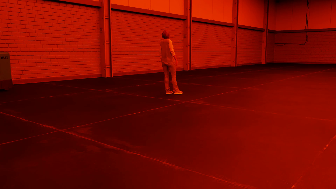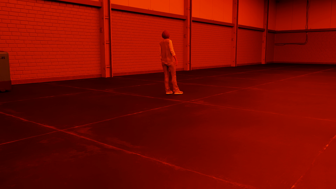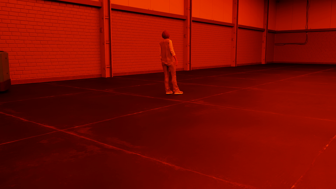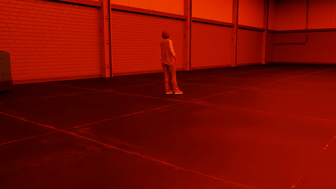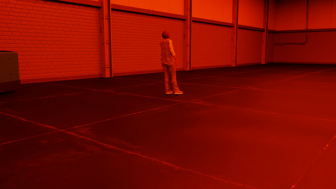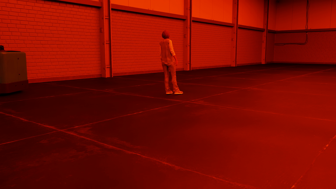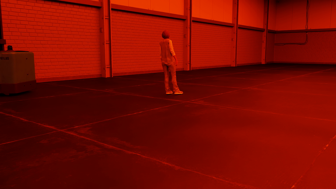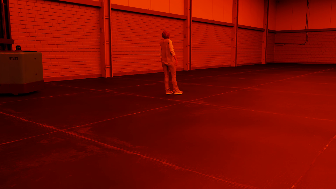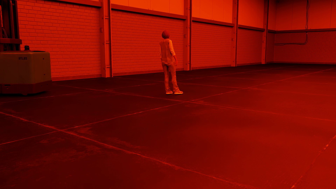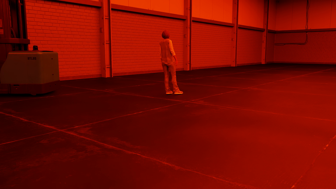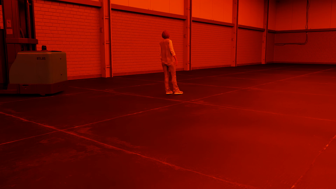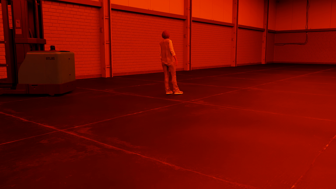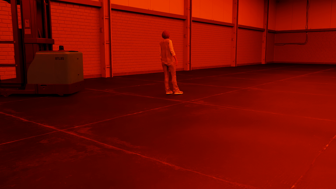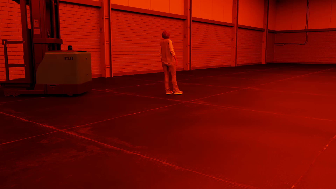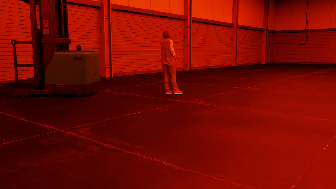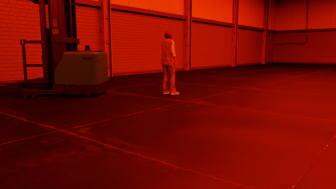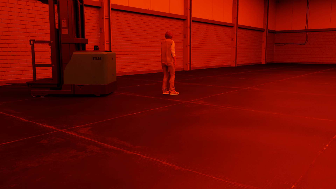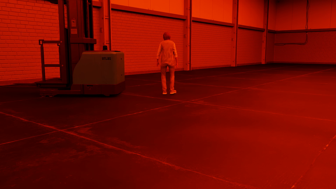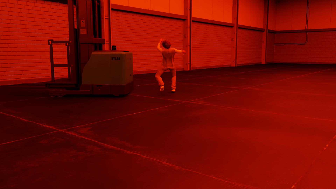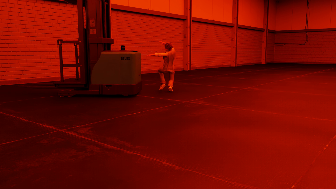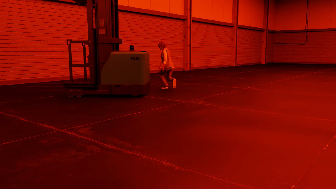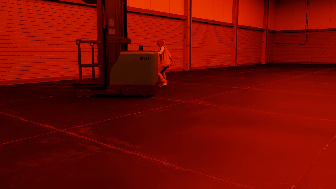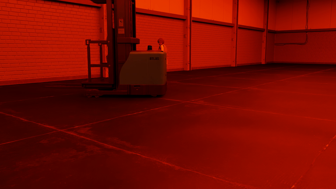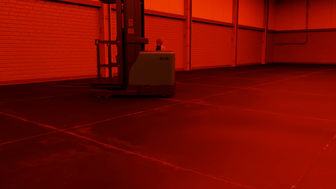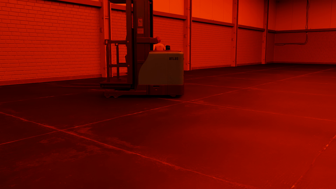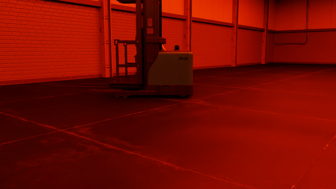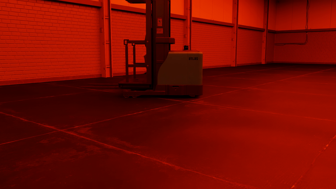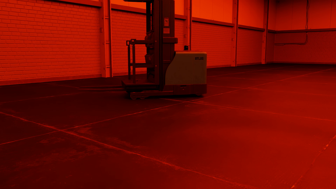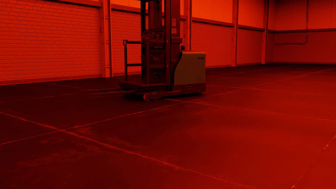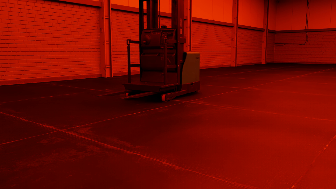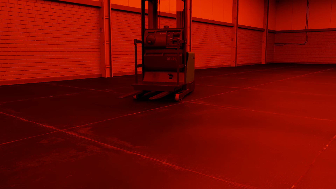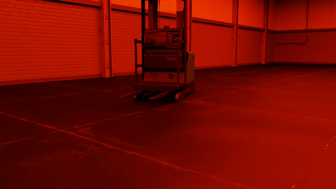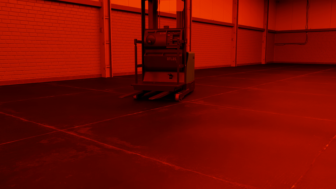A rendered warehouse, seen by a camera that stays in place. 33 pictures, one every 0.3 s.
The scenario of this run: Near miss between a forklift and a person.
